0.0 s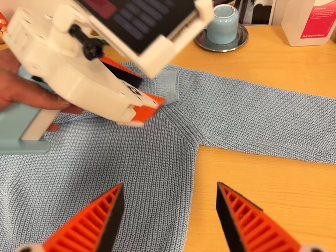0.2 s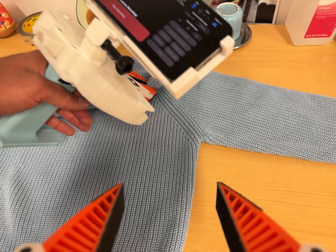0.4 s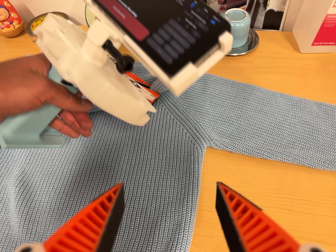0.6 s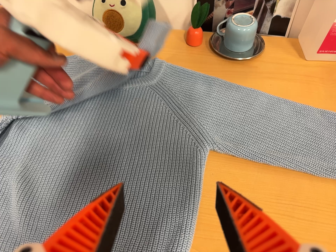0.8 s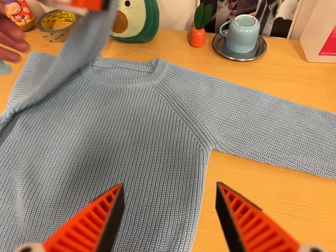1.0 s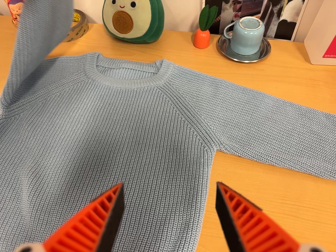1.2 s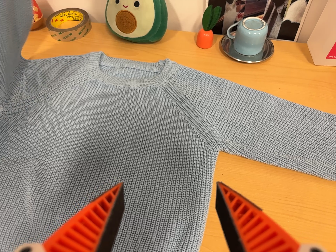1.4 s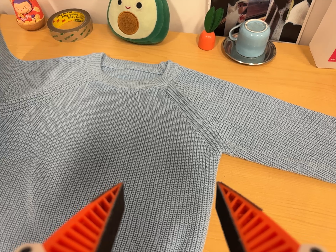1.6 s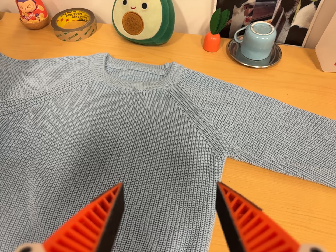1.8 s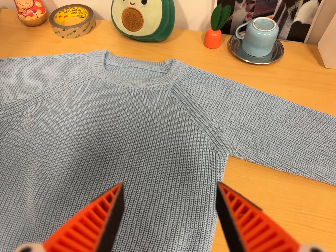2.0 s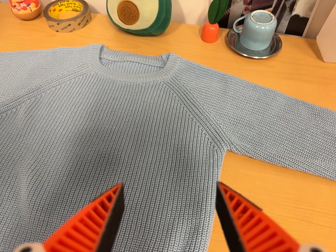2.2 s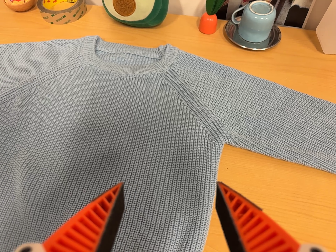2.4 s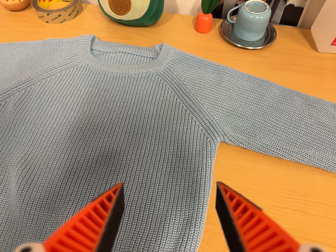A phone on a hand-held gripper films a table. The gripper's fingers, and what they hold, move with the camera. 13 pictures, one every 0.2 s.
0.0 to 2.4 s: The camera travels to its left, about 5 cm, so close, fixed things drift to the right.
The film runs backward here.
